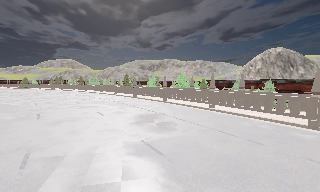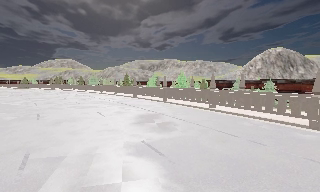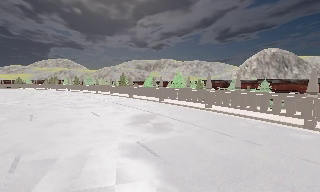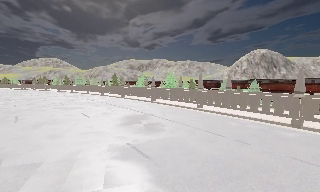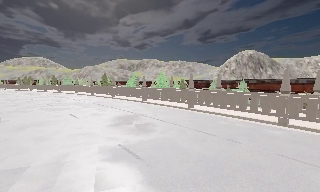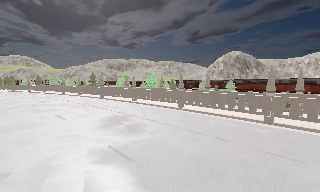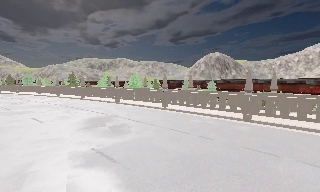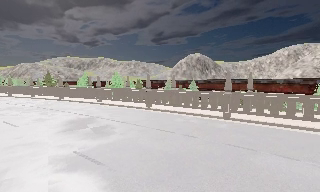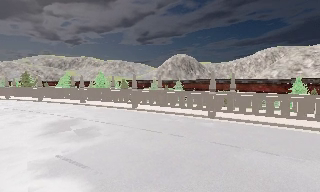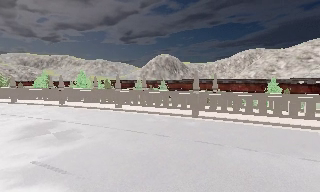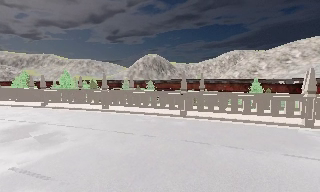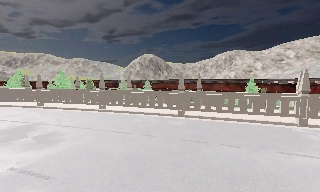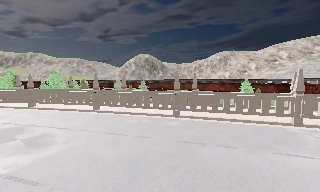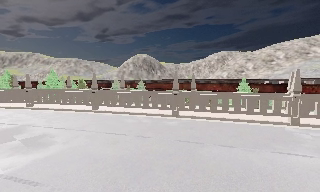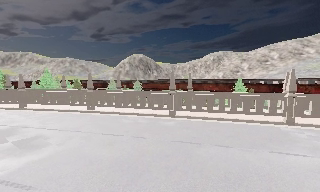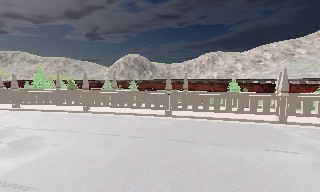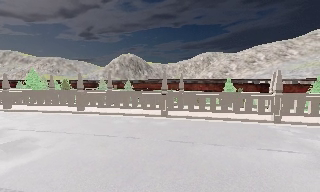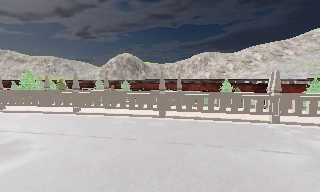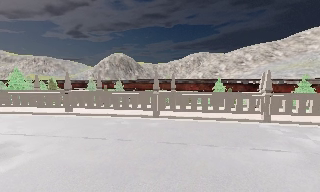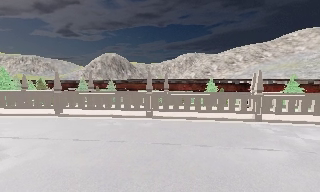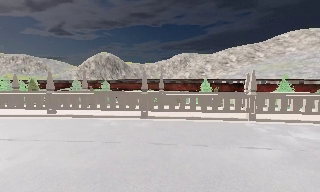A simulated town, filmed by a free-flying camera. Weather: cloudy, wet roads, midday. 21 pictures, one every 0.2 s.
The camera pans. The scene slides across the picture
to the left.
The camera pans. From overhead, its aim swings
clockwise.
0.0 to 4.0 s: The scene slides to the left, as the camera pans about 55 degrees to its right. It travels forward and to its left, about 1 m.
The film runs forward here.
